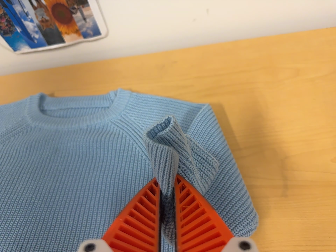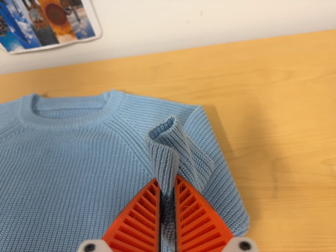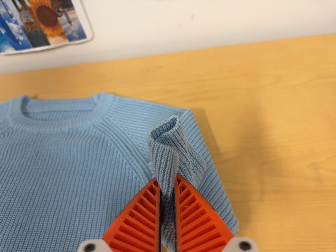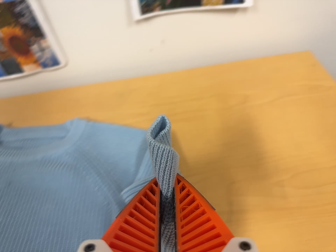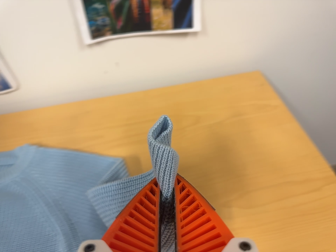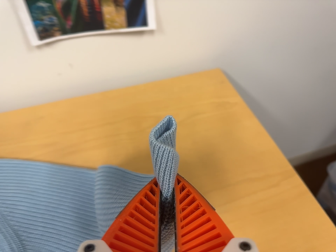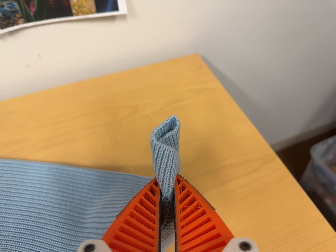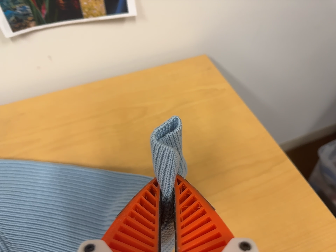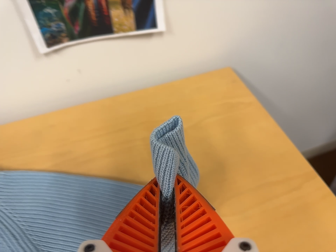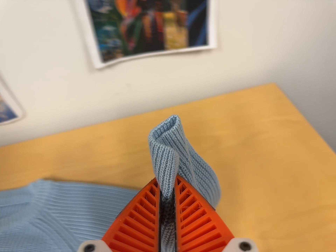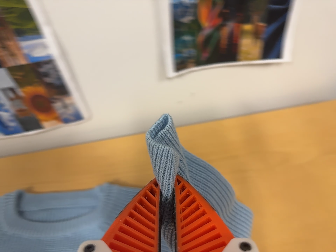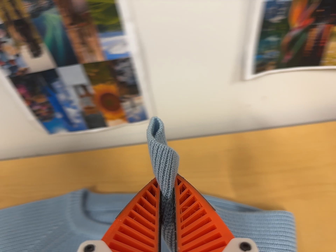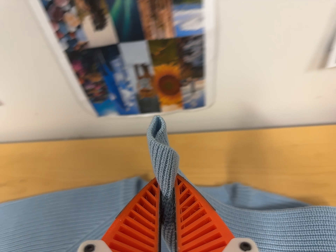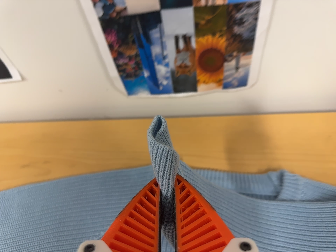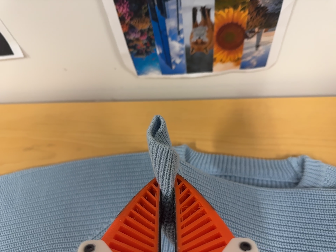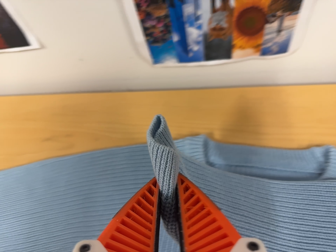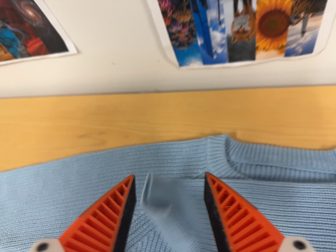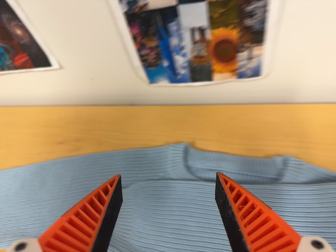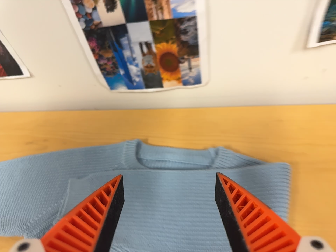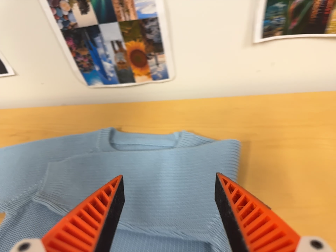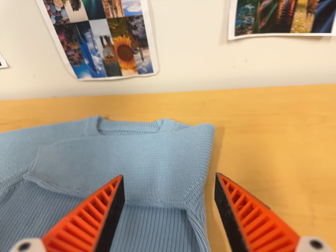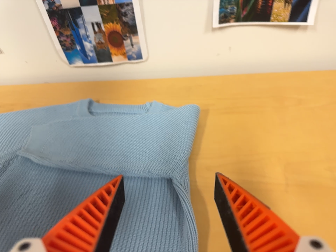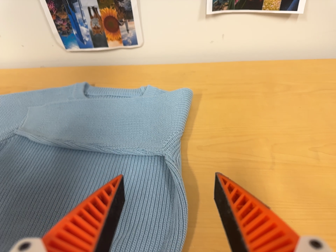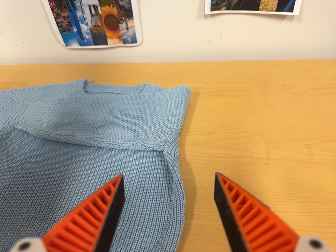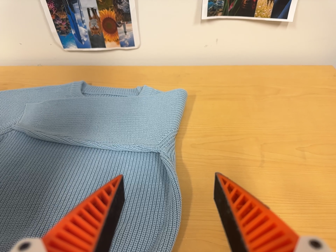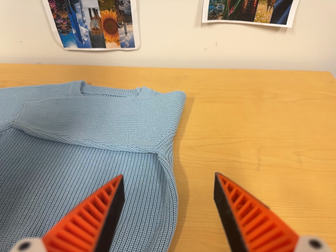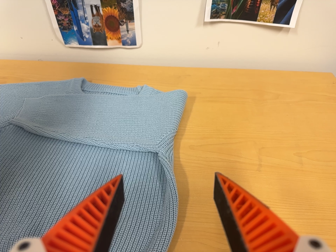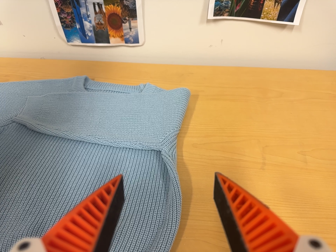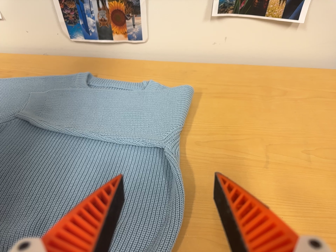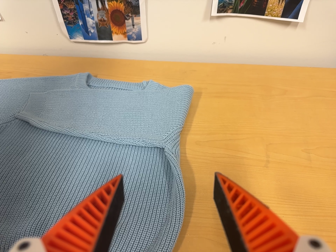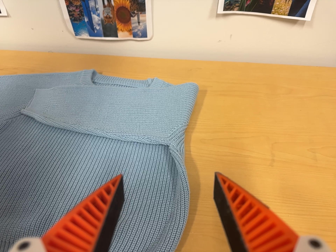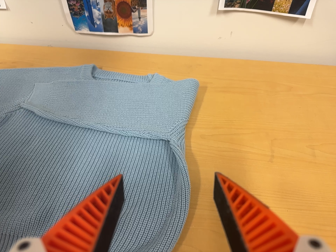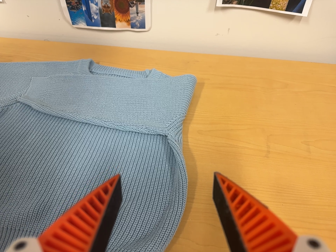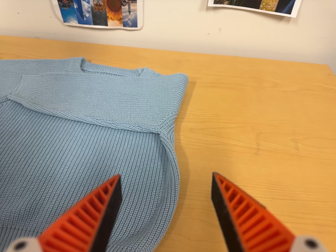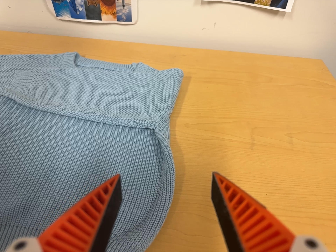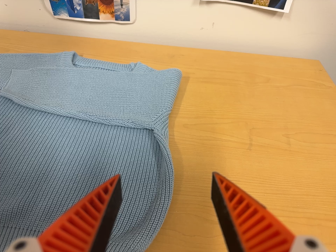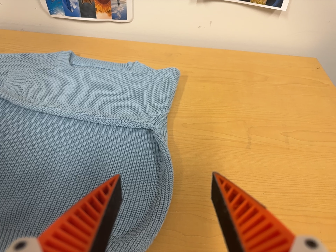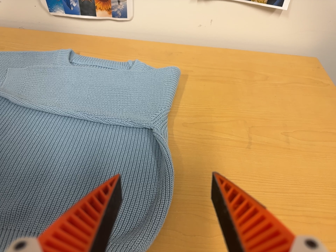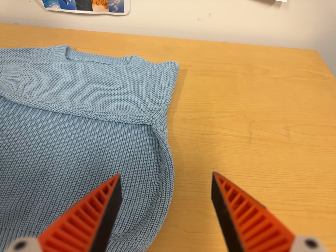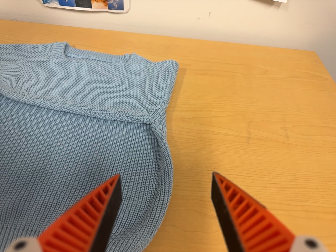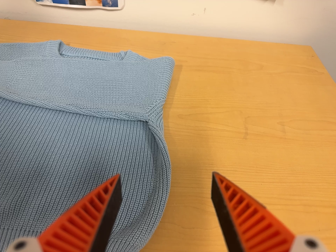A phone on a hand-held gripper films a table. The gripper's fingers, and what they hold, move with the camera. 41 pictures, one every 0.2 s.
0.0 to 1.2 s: The camera swings to its right by about 20 degrees, and the scene slides to the left. It travels to its right, about 14 cm, so close, fixed things drift to the left. It rolls about its line of sight by about 10 degrees, and the scene rotates counterclockwise.
1.2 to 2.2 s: The scene slides to the right, as the camera pans about 15 degrees to its left. It travels to its left, about 28 cm, so close, fixed things drift to the right. It rolls about its line of sight by about 10 degrees, and the scene rotates clockwise.
2.2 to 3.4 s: The camera pans to its left by about 10 degrees. It travels to its left, about 10 cm, so close, fixed things drift to the right.
3.4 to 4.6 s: The camera swings to its right by about 10 degrees, and the scene slides to the left. It travels backward, toward the bottom of its view and to its right, about 32 cm, so what stands in front gets smaller.
4.6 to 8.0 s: The camera travels to its left, about 4 cm.
The film runs forward here.
